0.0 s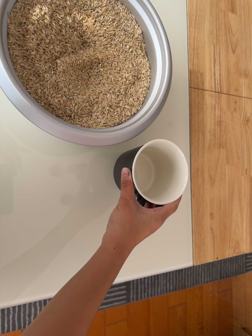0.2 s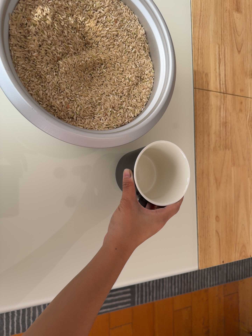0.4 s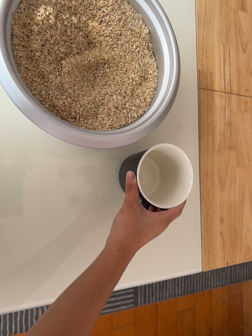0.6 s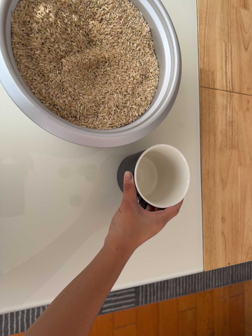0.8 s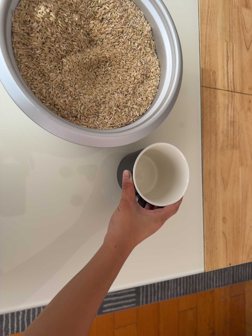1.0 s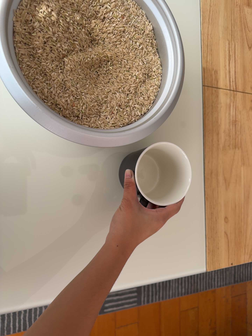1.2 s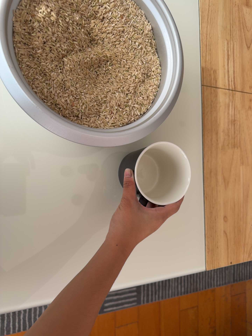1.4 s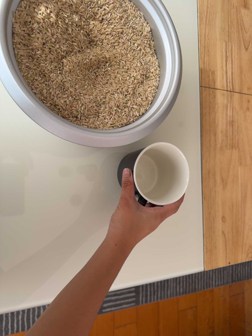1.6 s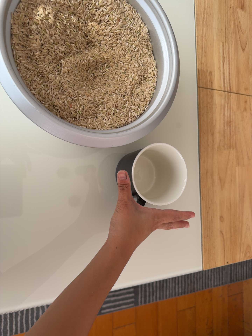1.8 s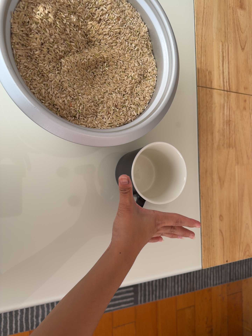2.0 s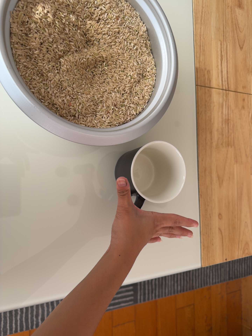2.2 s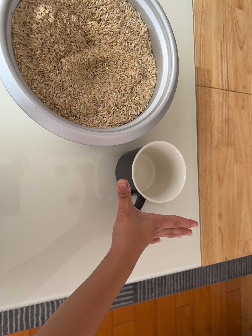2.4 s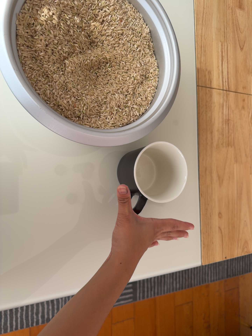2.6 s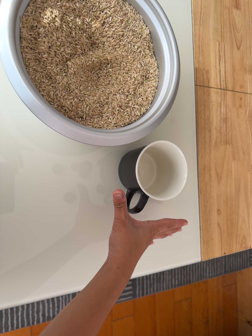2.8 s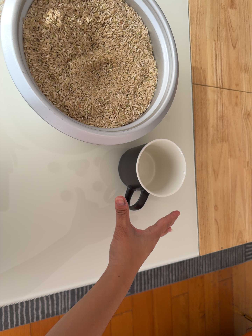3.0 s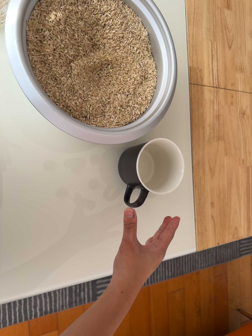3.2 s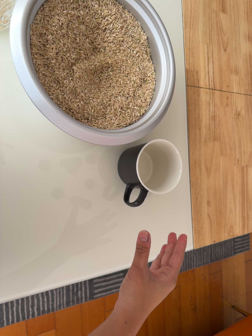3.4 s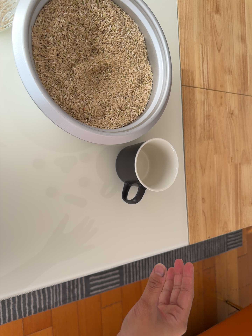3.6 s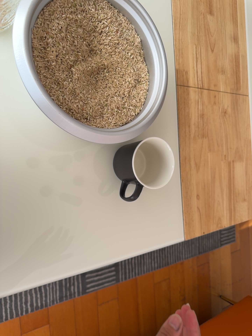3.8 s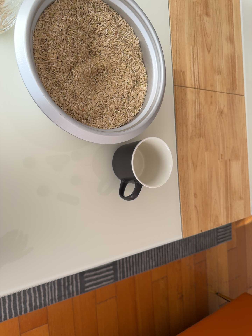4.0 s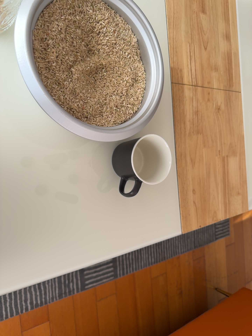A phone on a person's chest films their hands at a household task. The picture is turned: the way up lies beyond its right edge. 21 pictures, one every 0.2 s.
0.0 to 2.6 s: The camera shifts only a little, or ends up much as it began.
2.6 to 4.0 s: The camera travels backward, about 8 cm, so what stands in front gets smaller.
The film runs forward here.
